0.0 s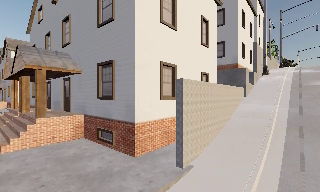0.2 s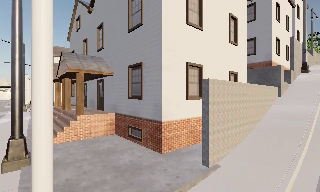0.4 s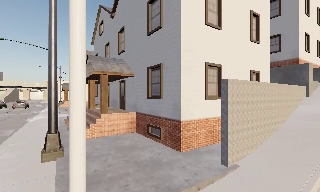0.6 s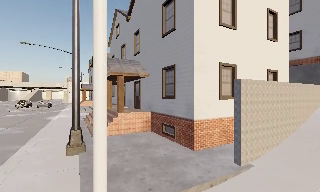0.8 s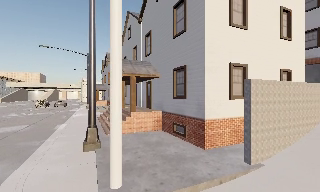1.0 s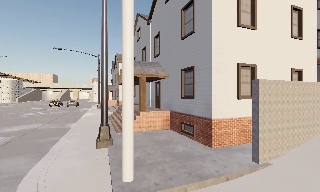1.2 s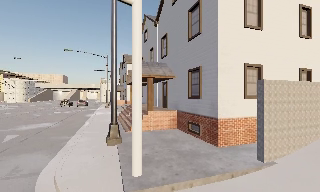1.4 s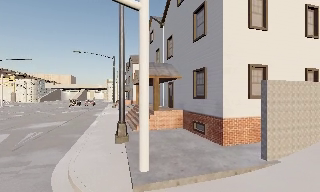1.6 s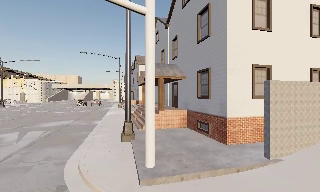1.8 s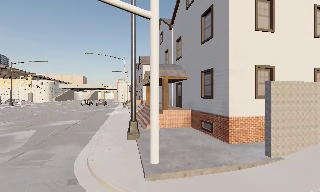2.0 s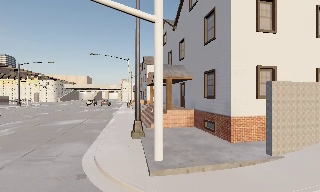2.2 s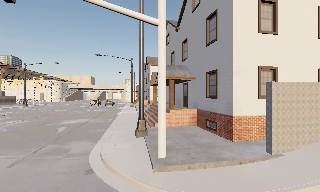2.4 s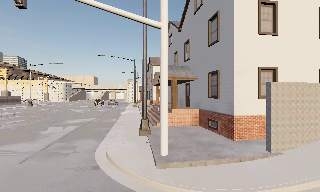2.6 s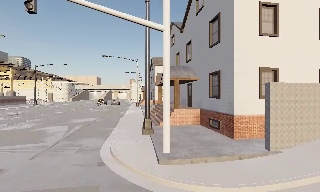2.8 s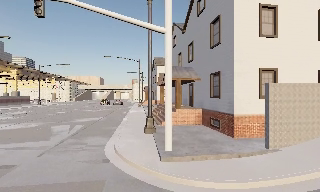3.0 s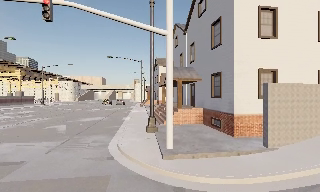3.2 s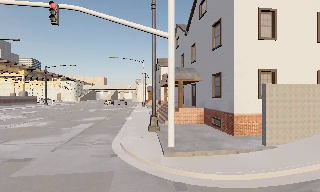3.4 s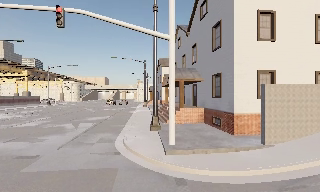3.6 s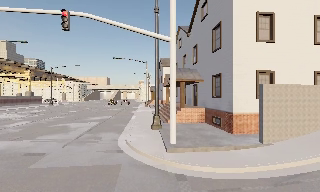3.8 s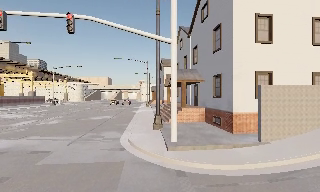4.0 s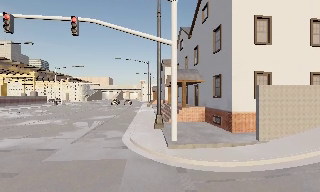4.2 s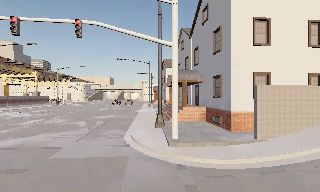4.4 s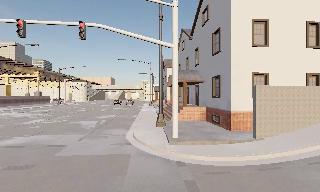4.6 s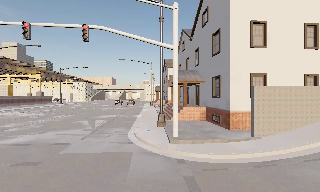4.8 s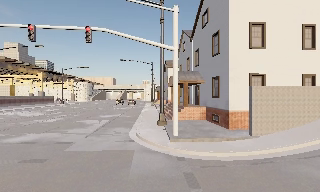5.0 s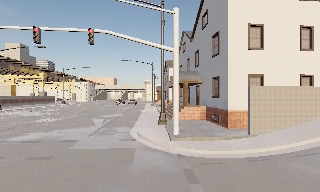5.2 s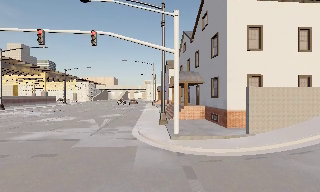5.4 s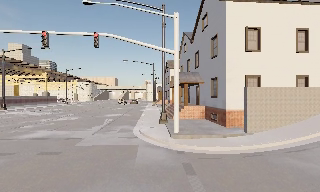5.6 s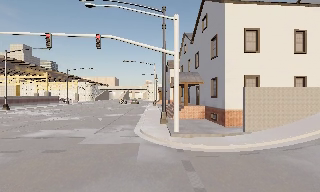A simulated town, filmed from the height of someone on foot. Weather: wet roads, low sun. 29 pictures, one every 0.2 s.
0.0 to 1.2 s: The scene slides to the right, as the camera pans about 30 degrees to its left. It travels backward, about 1.5 m.
1.2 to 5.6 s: The scene slides to the right, as the camera pans about 15 degrees to its left. It travels backward, about 6 m, so what stands in front gets smaller.
The film runs backward here.
